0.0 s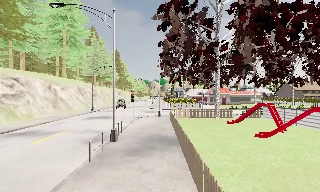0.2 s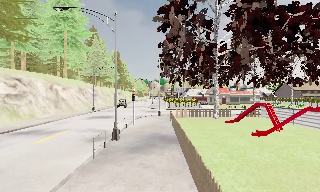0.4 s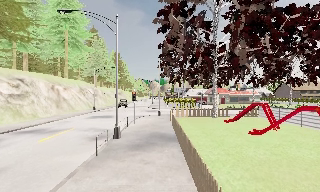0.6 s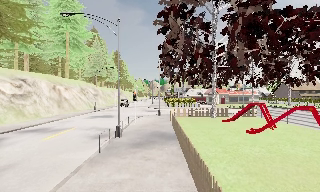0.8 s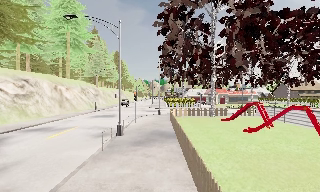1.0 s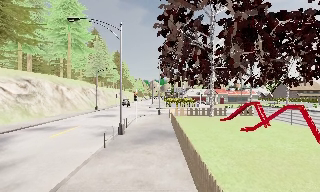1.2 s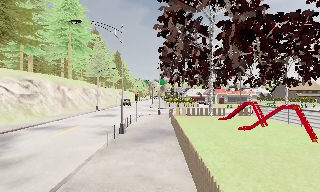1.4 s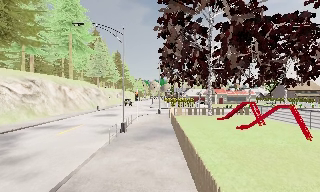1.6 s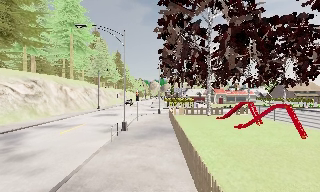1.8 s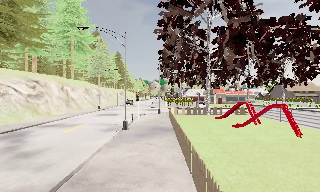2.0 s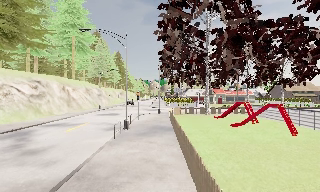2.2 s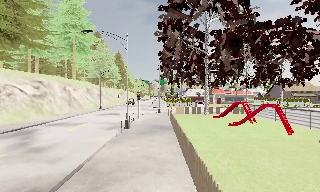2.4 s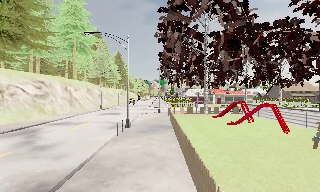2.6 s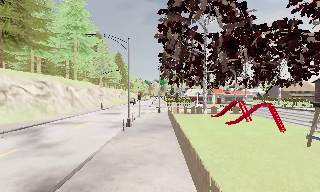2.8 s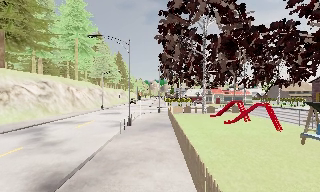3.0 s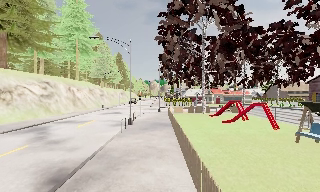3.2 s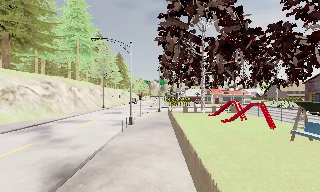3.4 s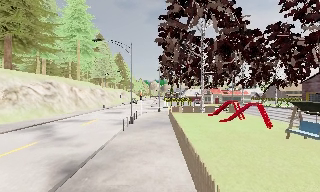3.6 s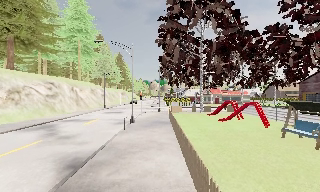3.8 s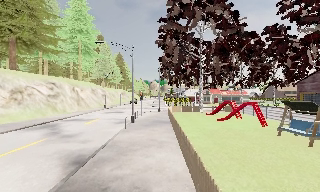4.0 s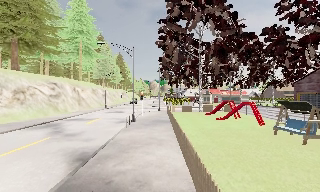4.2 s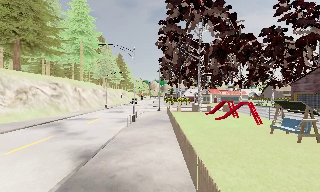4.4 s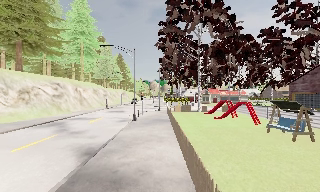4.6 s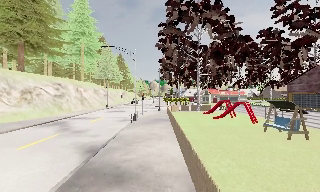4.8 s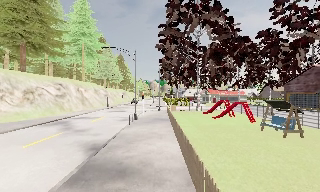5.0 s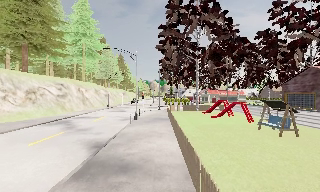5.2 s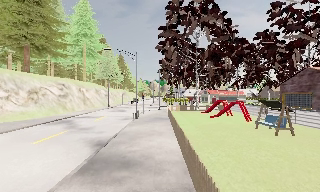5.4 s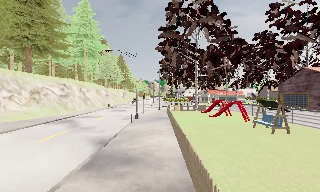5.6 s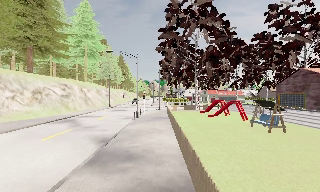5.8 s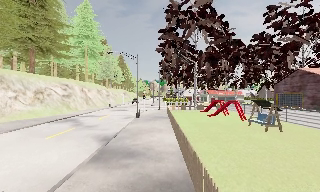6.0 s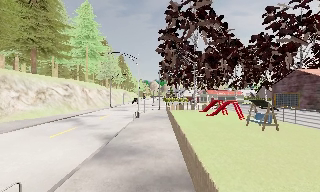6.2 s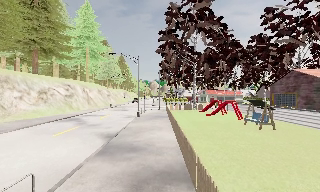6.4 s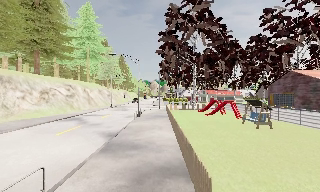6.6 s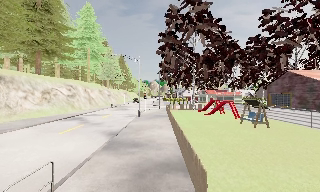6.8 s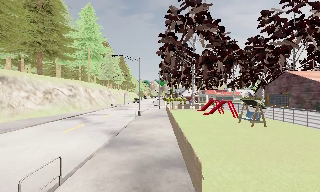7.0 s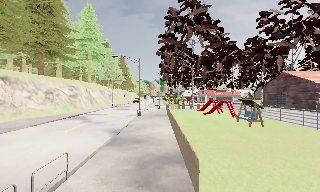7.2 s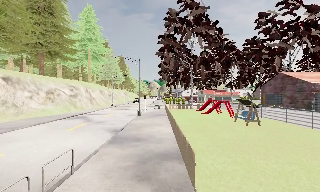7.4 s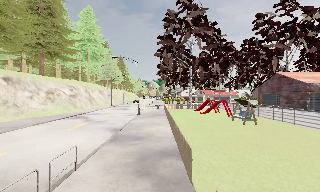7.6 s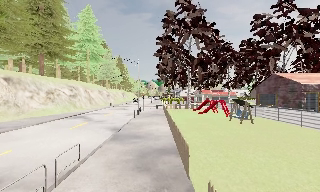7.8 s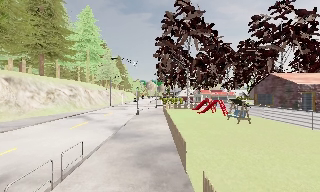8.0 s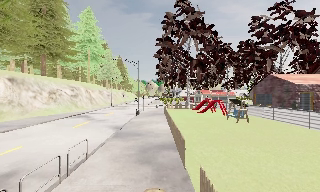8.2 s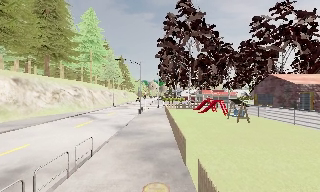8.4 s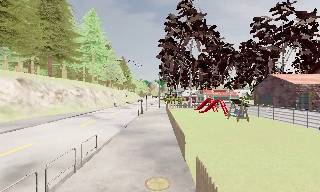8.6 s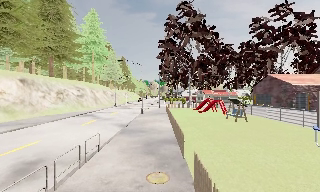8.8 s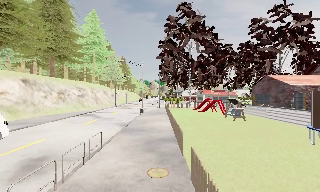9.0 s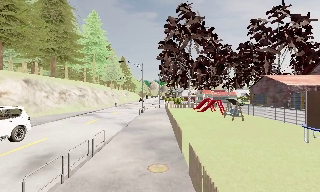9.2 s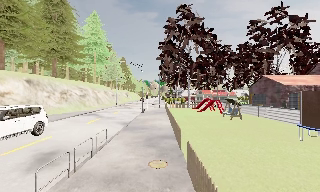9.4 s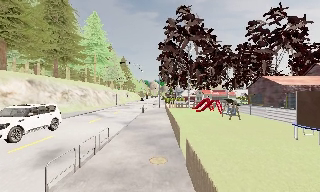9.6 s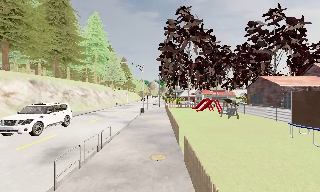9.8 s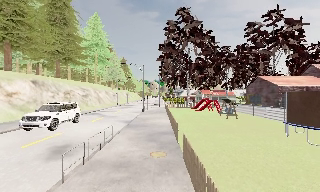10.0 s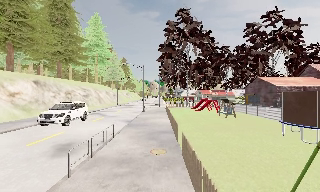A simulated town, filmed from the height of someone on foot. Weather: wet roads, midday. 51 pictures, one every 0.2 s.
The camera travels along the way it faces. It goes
backward.
0.0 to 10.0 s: The camera travels backward, about 16 m, so what stands in front gets smaller.
The film runs backward here.
